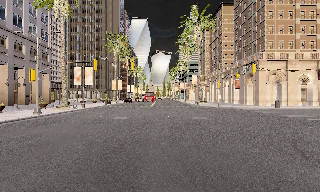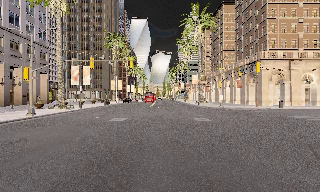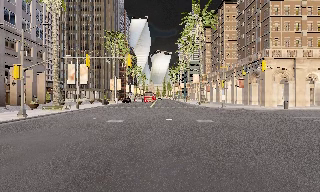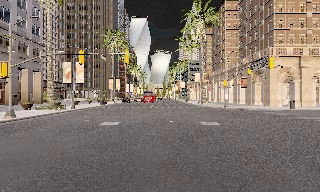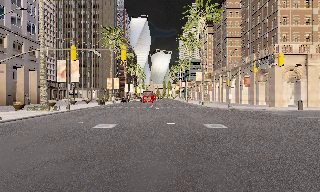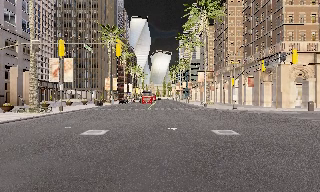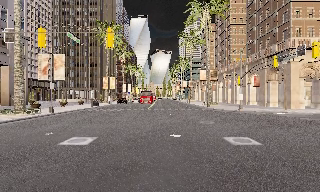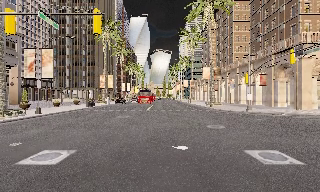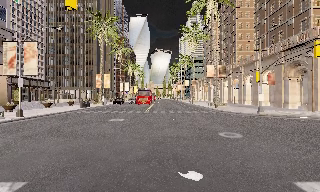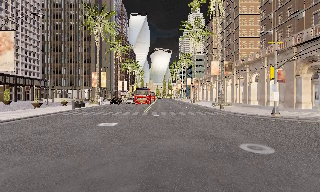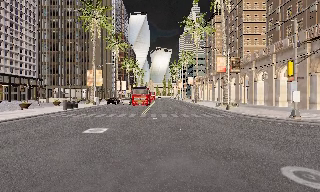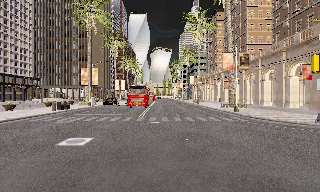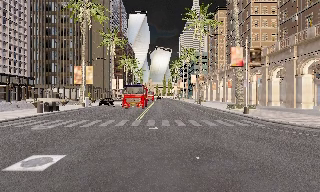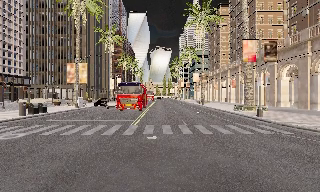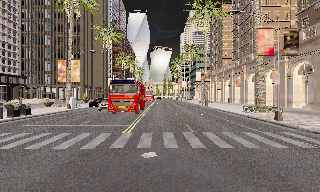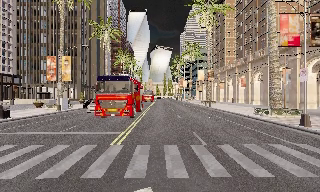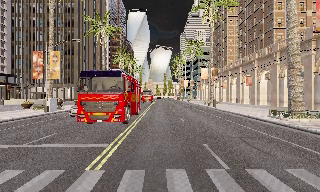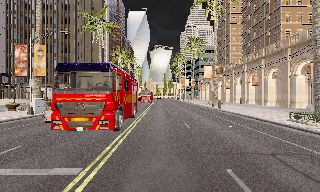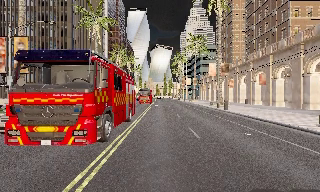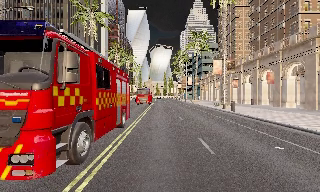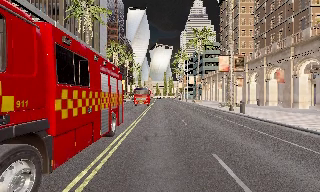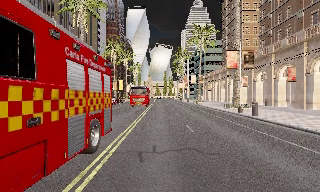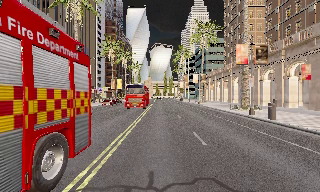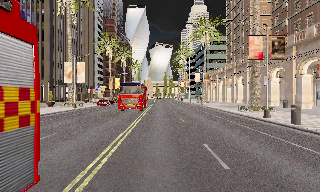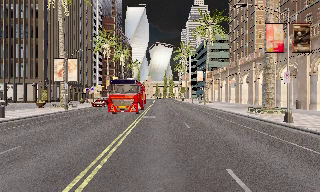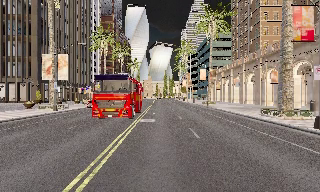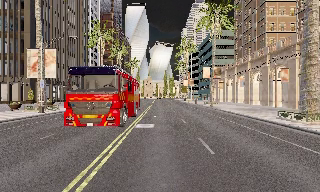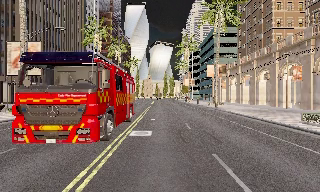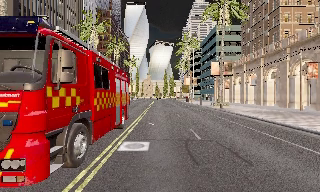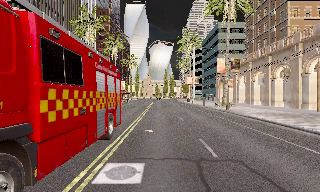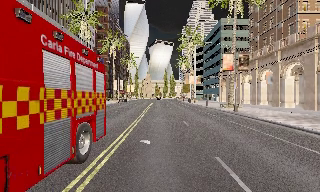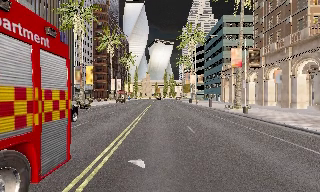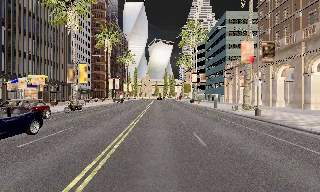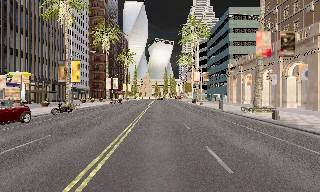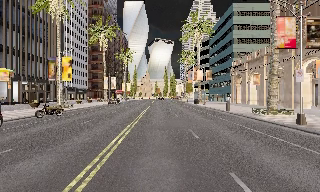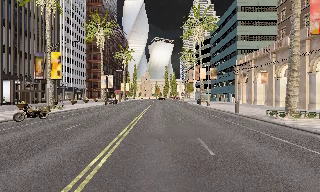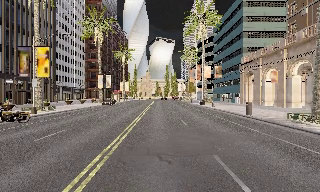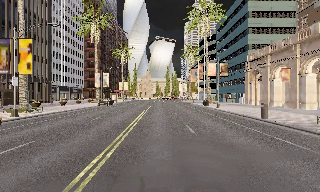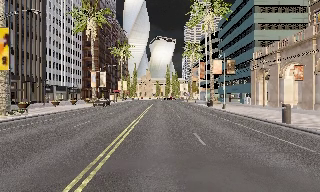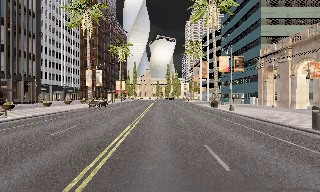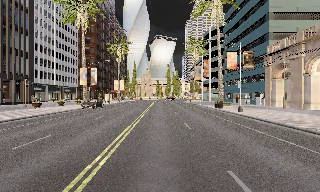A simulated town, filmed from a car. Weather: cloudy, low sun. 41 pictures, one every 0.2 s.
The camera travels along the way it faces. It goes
forward.
0.0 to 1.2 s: The camera travels forward, about 7 m, so what stands in front looms larger. It gains speed.
1.2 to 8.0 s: The camera travels forward, about 70 m, so what stands in front looms larger.
The film runs forward here.
